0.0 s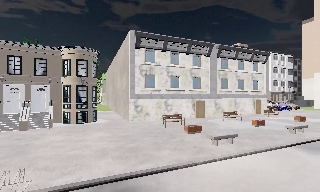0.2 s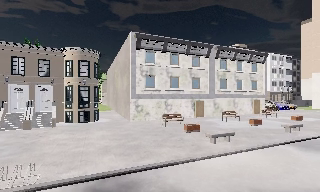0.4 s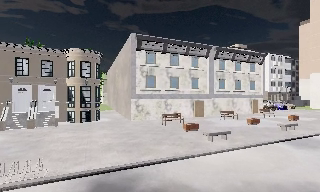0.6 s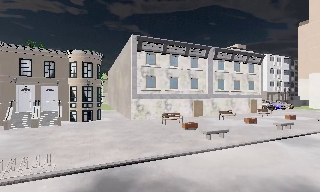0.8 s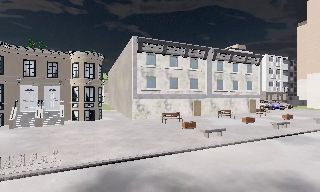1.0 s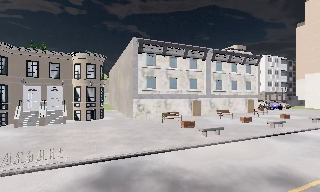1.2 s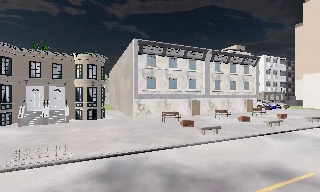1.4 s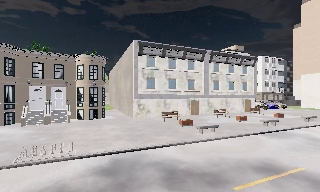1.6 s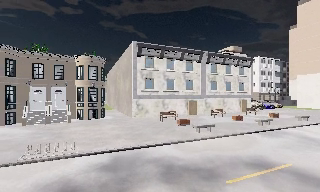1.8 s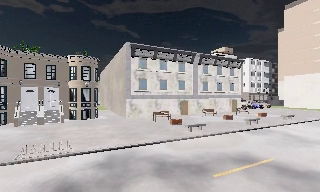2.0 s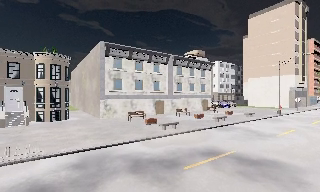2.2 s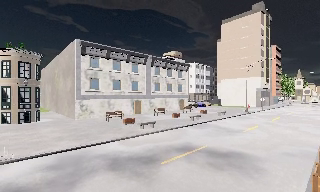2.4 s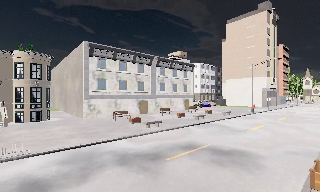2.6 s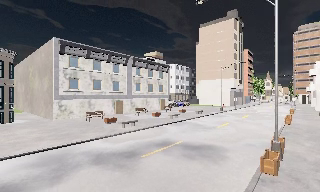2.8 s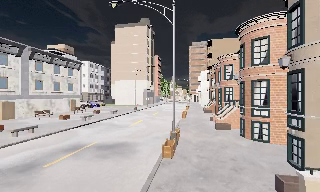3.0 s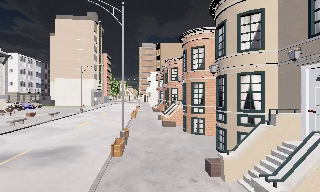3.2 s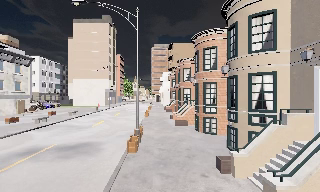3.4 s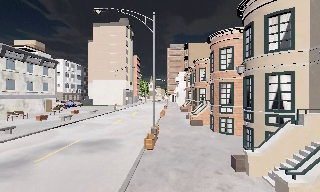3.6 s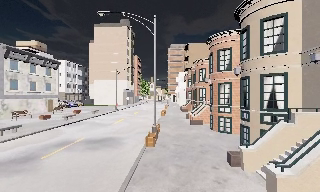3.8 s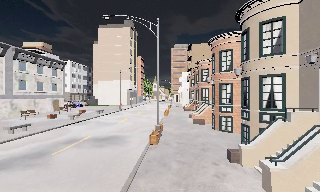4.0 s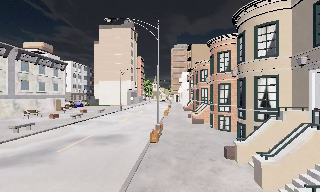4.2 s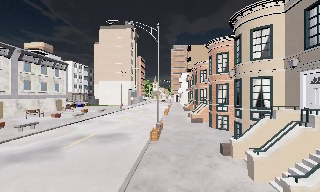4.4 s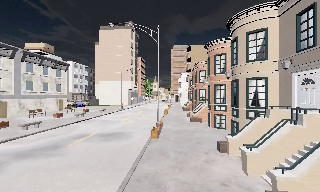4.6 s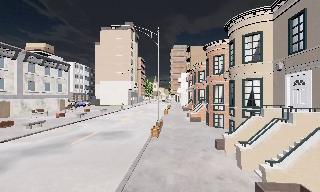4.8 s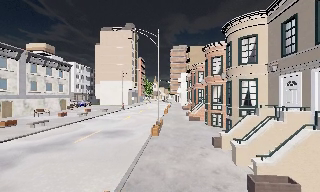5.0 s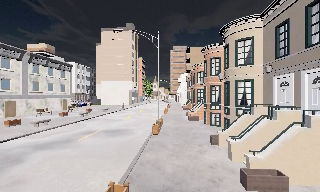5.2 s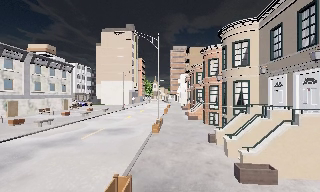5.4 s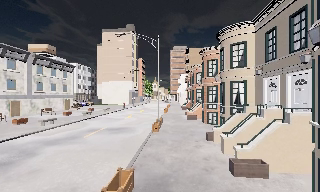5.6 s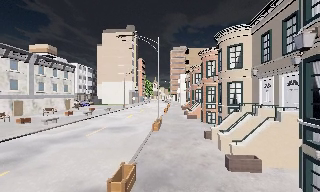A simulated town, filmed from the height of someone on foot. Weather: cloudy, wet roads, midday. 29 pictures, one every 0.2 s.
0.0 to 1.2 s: The camera travels backward, about 2 m, so what stands in front gets smaller.
1.2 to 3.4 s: The scene slides to the left, as the camera pans about 65 degrees to its right. It travels backward, about 4 m.
3.4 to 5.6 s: The camera travels backward, about 4 m, so what stands in front gets smaller.
The film runs backward here.
